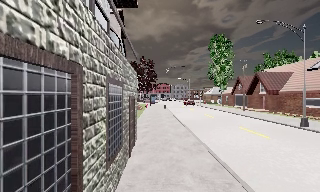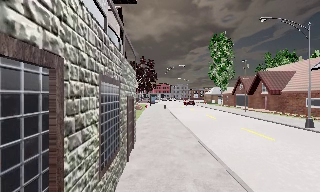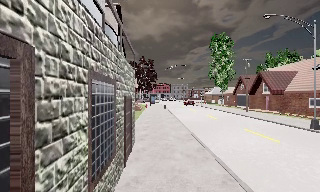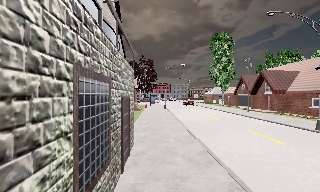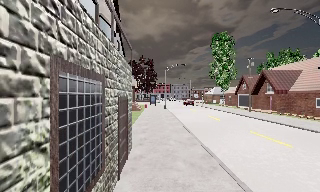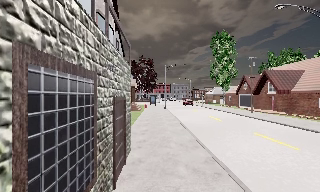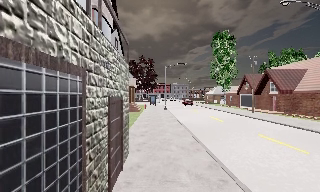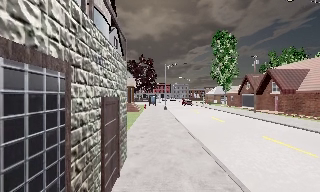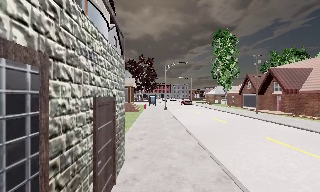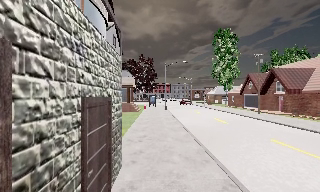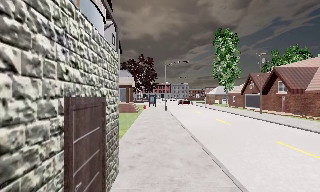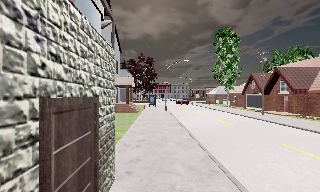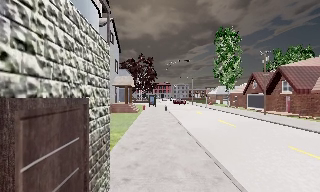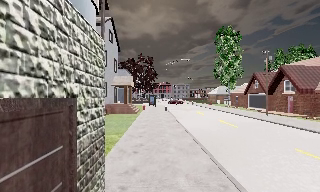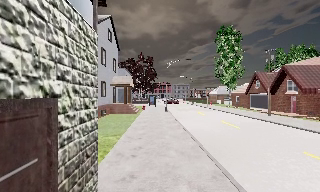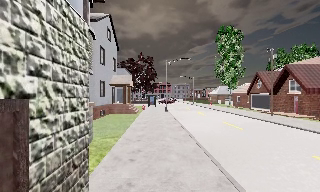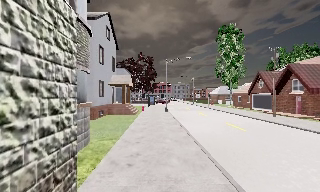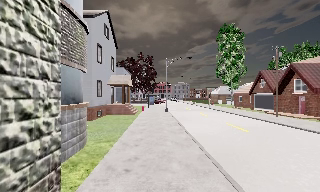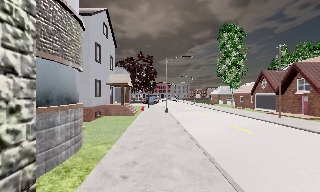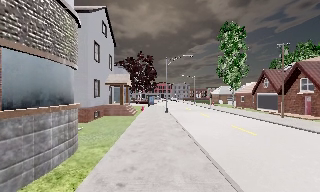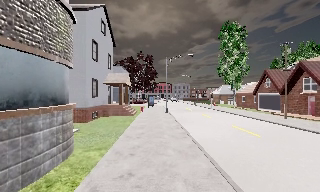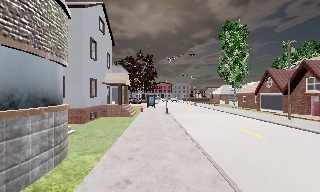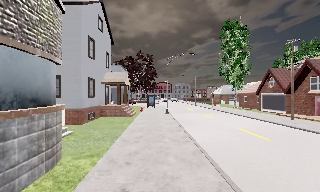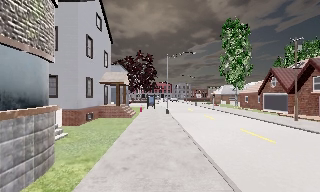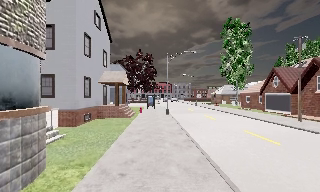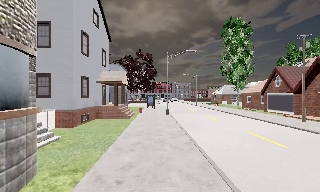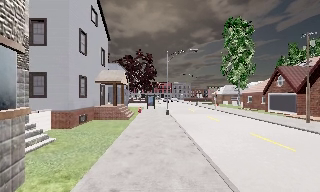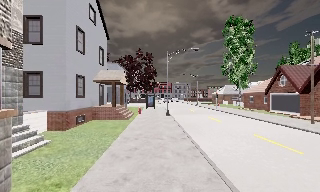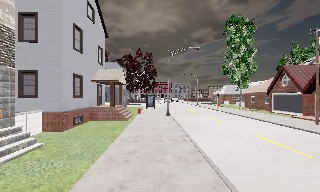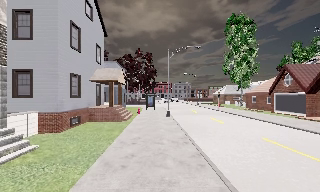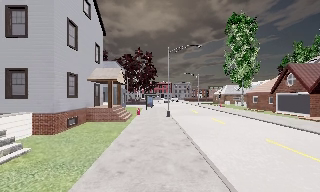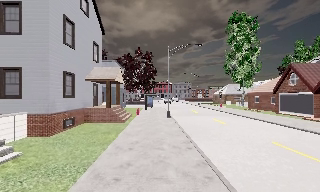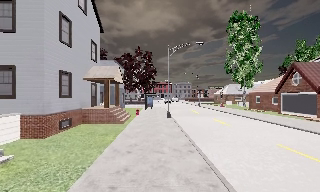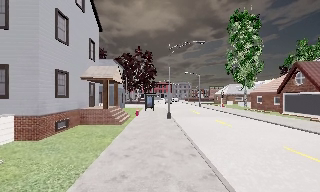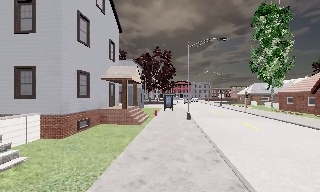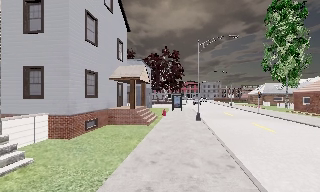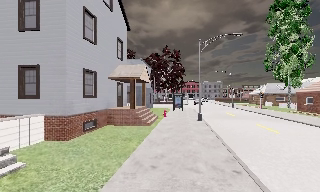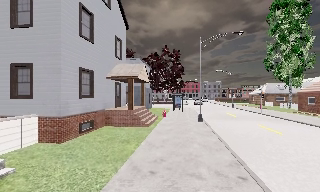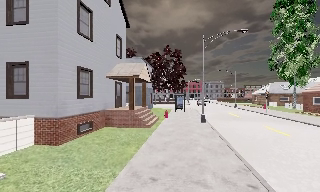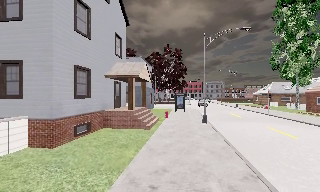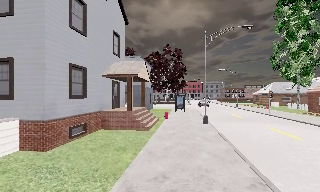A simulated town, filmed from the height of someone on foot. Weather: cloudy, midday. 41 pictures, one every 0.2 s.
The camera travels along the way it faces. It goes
forward.
0.0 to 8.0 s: The scene slides to the right, as the camera pans about 10 degrees to its left. It travels forward, about 16 m, so what stands in front looms larger.
The film runs forward here.
